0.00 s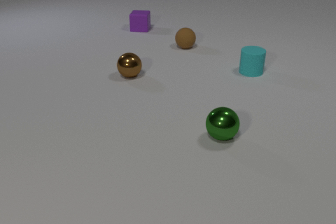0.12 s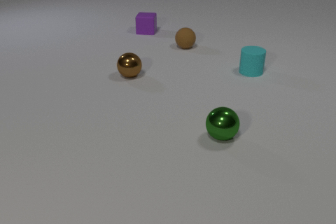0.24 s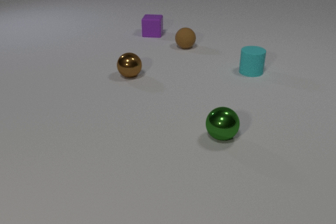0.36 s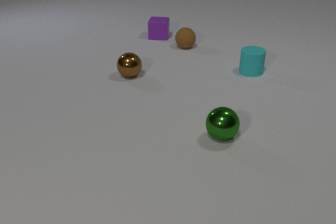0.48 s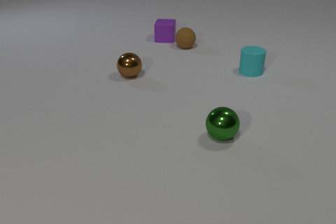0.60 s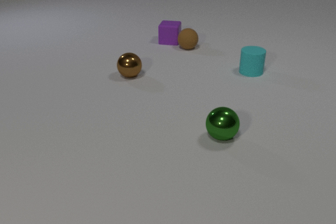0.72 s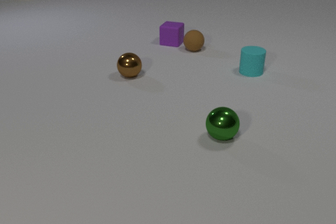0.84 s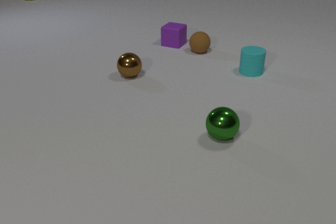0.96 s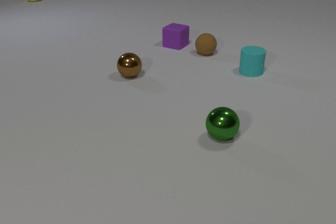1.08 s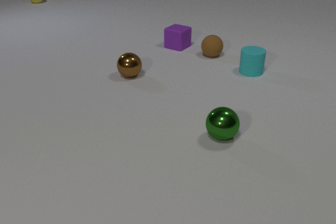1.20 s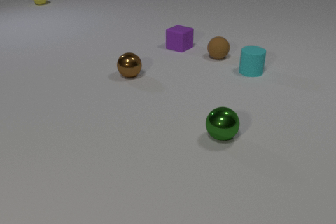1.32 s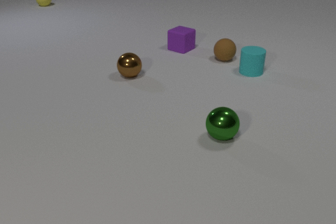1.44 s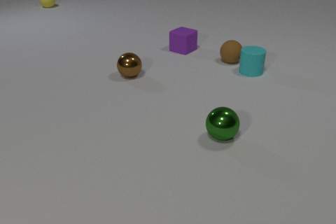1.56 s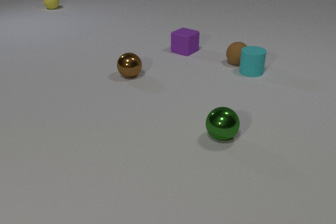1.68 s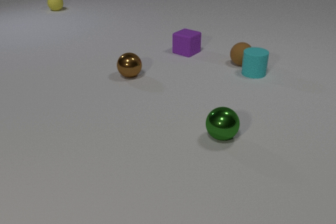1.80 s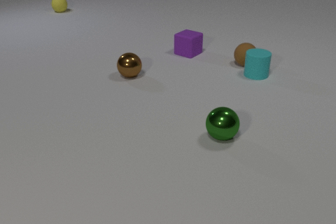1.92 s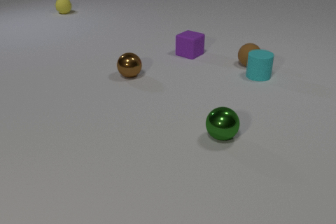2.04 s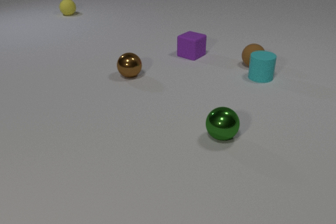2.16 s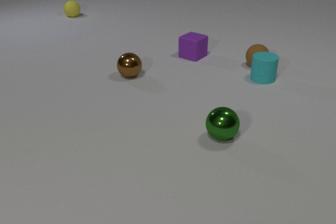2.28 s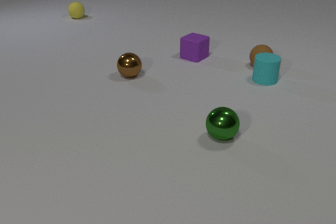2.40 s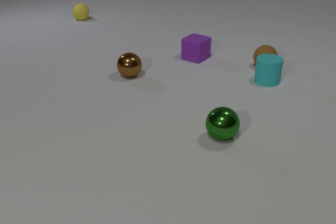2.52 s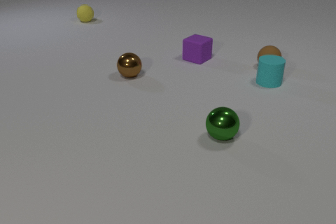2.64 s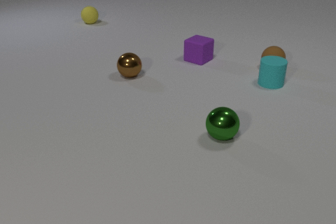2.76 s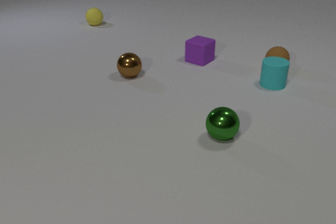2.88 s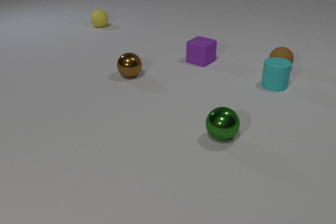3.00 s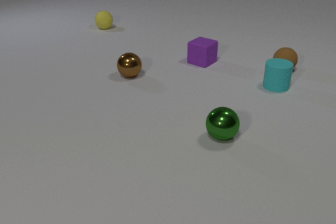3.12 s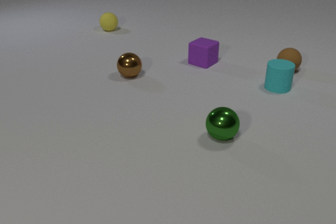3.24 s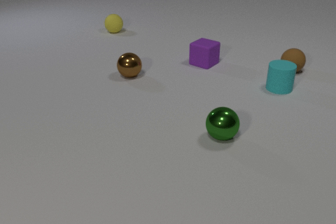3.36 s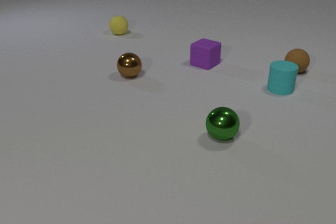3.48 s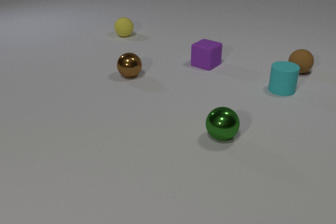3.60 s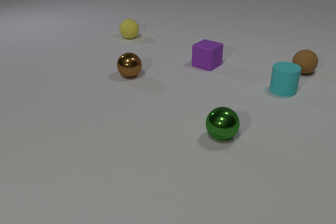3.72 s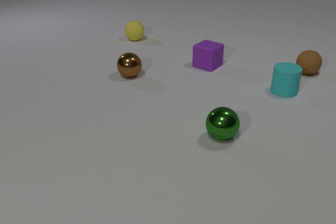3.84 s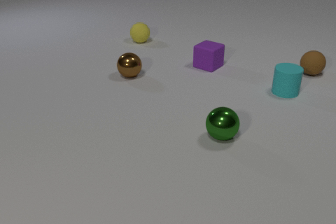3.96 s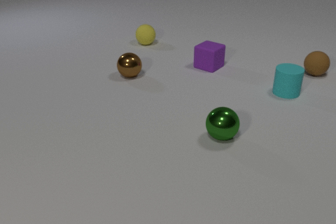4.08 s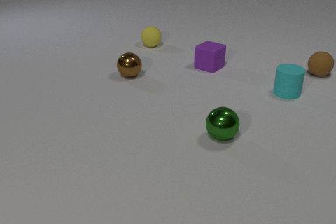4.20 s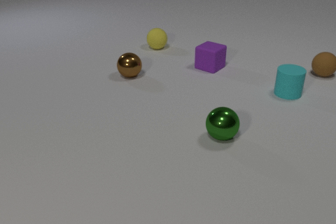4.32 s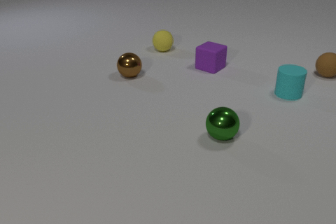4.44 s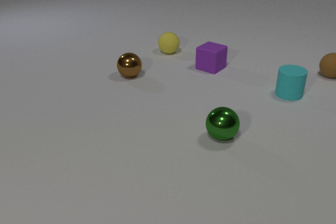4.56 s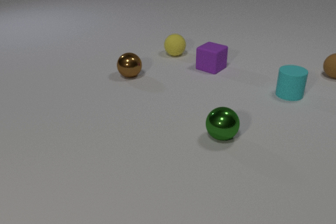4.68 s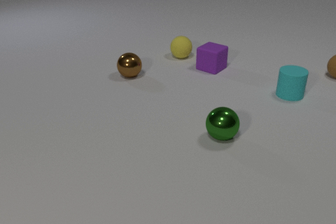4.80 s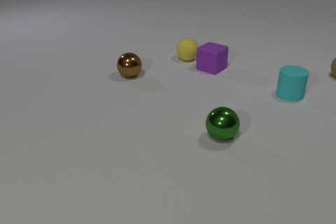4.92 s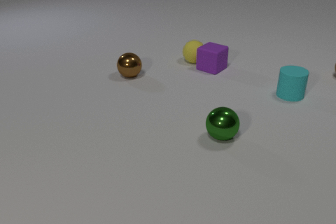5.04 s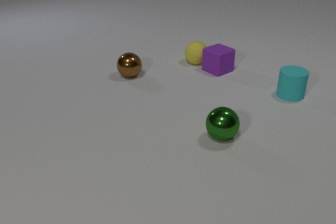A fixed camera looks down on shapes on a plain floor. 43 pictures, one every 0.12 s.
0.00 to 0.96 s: The purple rubber cube slides toward the camera and to the right, spins clockwise seen from above by about 30 degrees, its near face sliding to the left. The brown rubber sphere rolls to the right and toward the camera. The yellow rubber sphere comes in at the top edge, rolls toward the camera and to the right. The purple rubber cube and the brown rubber sphere collide.
0.96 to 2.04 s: The purple rubber cube slides toward the camera and to the right. The brown rubber sphere rolls to the right and toward the camera. The yellow rubber sphere rolls toward the camera and to the right. The cyan rubber cylinder slides toward the camera and to the right. The brown rubber sphere and the cyan rubber cylinder collide.
2.04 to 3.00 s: The purple rubber cube slides toward the camera and to the right. The brown rubber sphere rolls to the right. The yellow rubber sphere rolls toward the camera and to the right. The cyan rubber cylinder slides toward the camera and to the right.
3.00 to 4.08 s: The purple rubber cube slides toward the camera and to the right. The brown rubber sphere rolls to the right. The yellow rubber sphere rolls toward the camera and to the right. The cyan rubber cylinder slides toward the camera and to the right.
4.08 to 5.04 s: The purple rubber cube slides to the right and toward the camera. The brown rubber sphere rolls to the right, leaves at the right edge. The yellow rubber sphere rolls toward the camera and to the right. The purple rubber cube and the yellow rubber sphere collide.
What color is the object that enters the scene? yellow.
What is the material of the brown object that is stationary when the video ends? metal.
What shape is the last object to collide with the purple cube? sphere.
